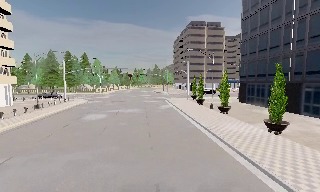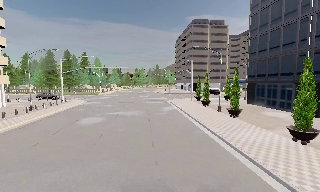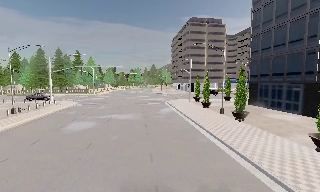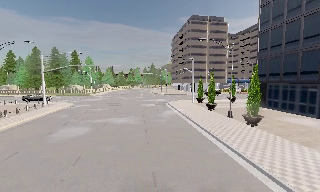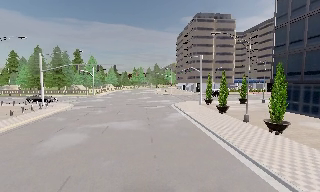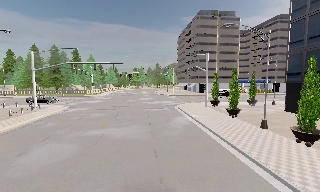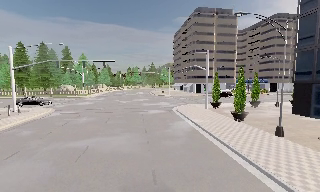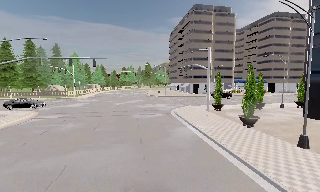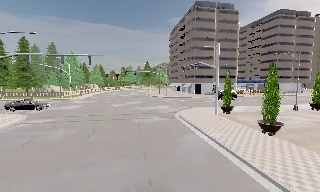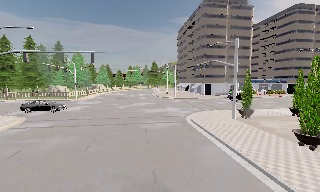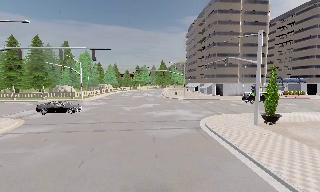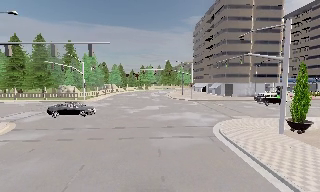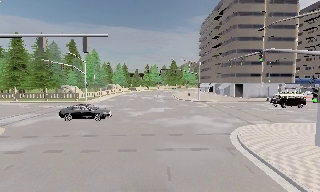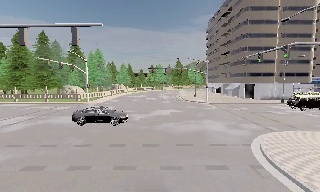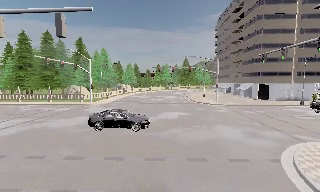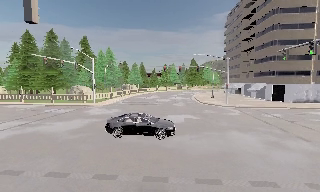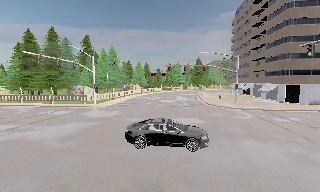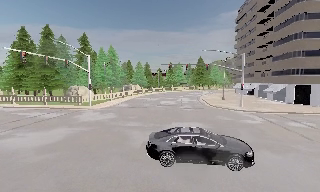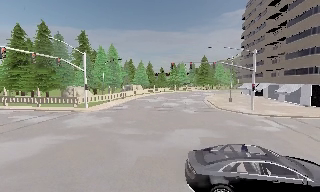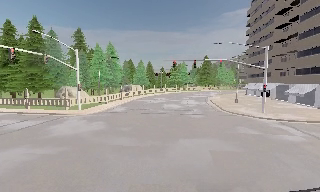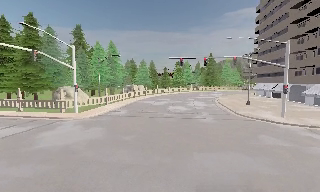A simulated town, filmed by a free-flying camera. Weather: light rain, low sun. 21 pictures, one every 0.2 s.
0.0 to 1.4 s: The camera travels forward, about 13 m, so what stands in front looms larger.
1.4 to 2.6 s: The scene slides to the right, as the camera pans about 10 degrees to its left. It travels forward, about 11 m, so what stands in front looms larger.
2.6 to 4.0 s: The camera travels forward, about 13 m, so what stands in front looms larger.
The film runs forward here.
